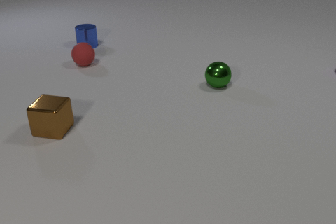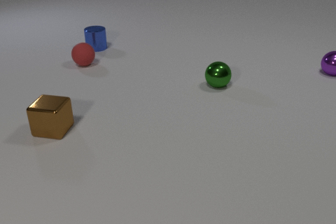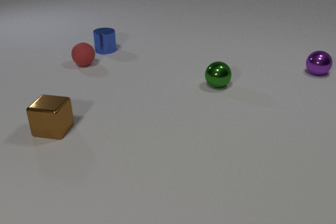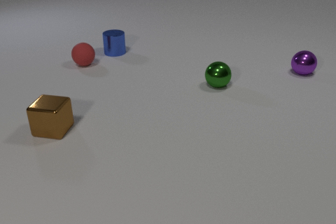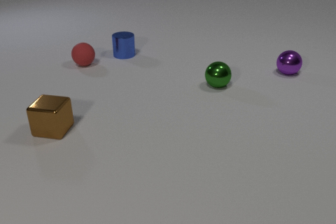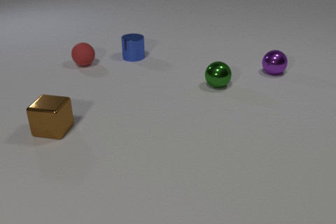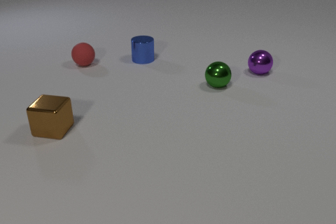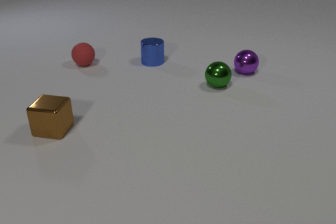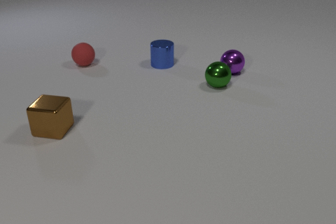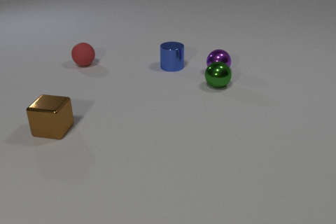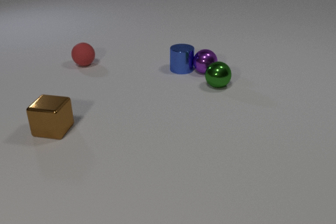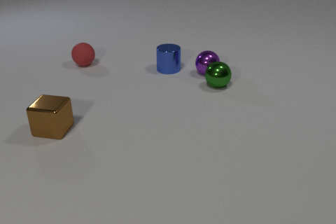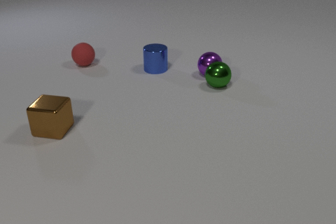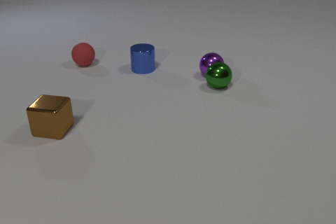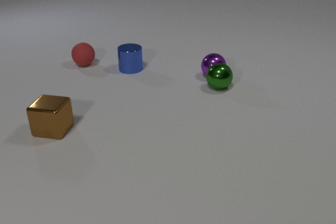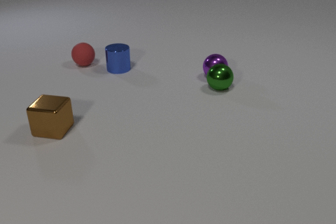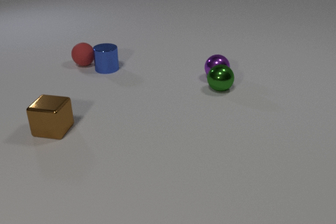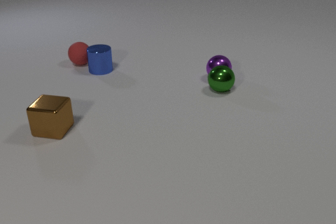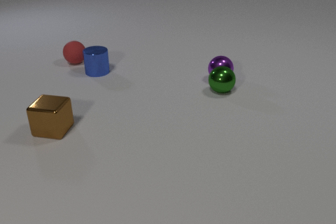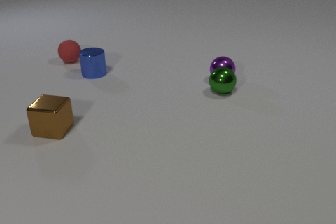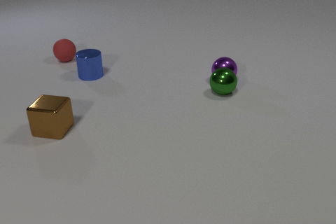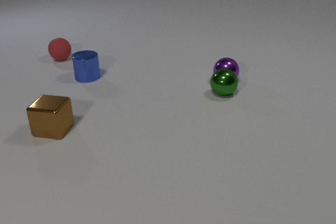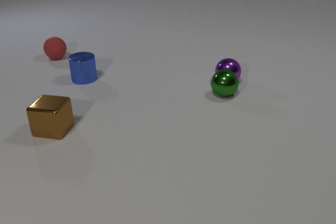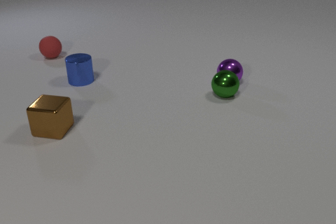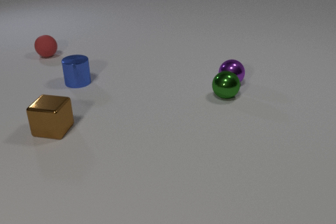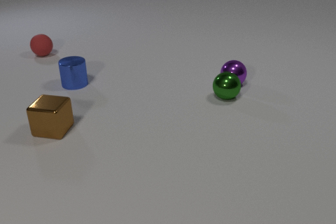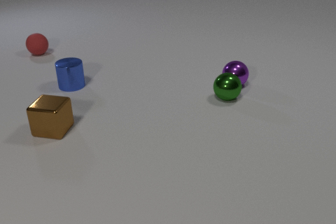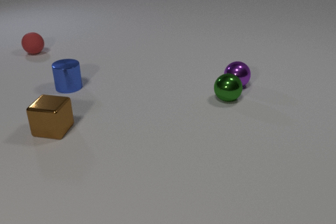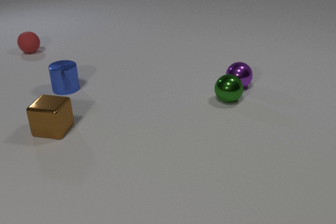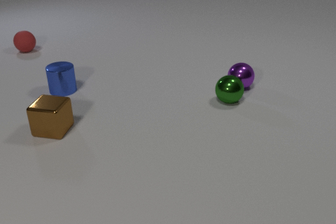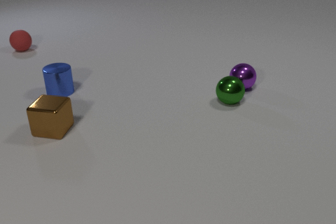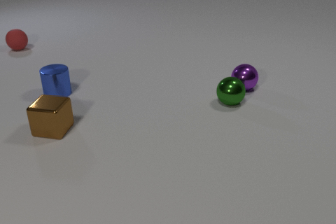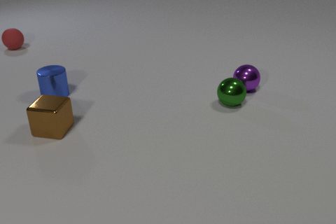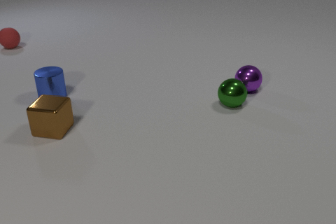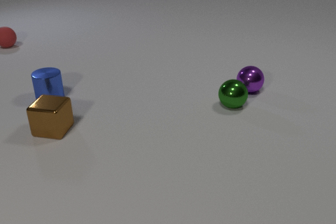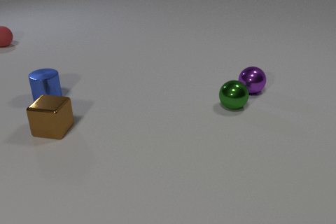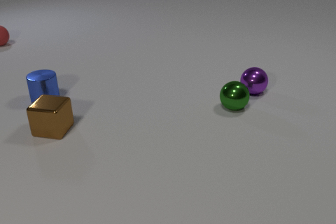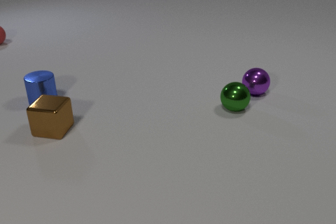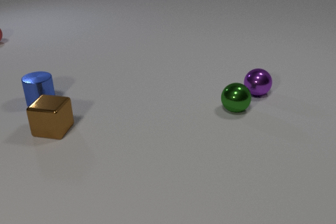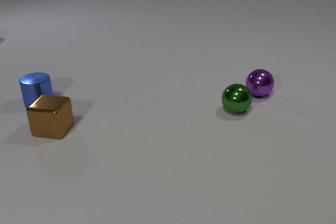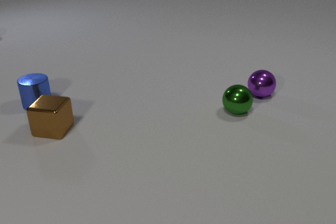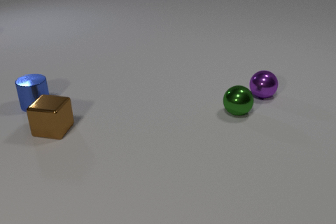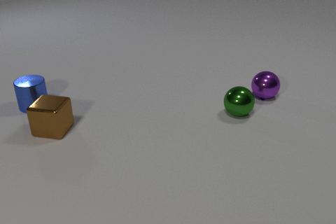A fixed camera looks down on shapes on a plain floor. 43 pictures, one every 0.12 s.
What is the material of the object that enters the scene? metal.
What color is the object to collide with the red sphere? blue.
How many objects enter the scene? 1.
0.00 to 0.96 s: The blue metal cylinder slides to the right and toward the camera. The purple metal sphere comes in at the right edge, rolls to the left.
0.96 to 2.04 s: The blue metal cylinder slides to the left. The purple metal sphere rolls toward the camera and to the left. The green metal sphere rolls toward the camera. The blue metal cylinder and the purple metal sphere collide. The purple metal sphere and the green metal sphere collide. The blue metal cylinder and the red rubber sphere collide.
2.04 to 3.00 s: The blue metal cylinder slides toward the camera and to the left. The purple metal sphere rolls to the right and toward the camera. The red rubber sphere rolls to the left and away from the camera. The green metal sphere rolls toward the camera.
3.00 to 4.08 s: The blue metal cylinder slides to the left and toward the camera. The purple metal sphere rolls to the right and toward the camera. The red rubber sphere rolls away from the camera and to the left. The green metal sphere rolls toward the camera.
4.08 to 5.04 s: The blue metal cylinder slides to the left and toward the camera. The purple metal sphere rolls to the right and toward the camera. The red rubber sphere rolls away from the camera and to the left, leaves at the left edge. The green metal sphere rolls toward the camera and to the right.
